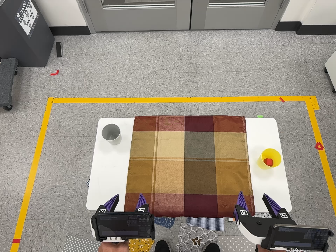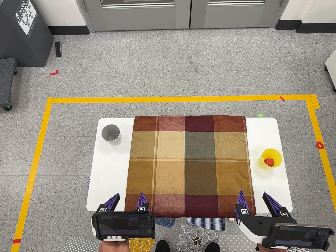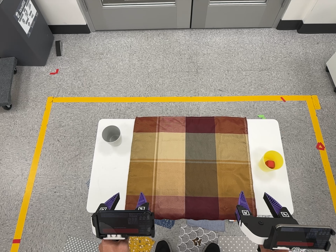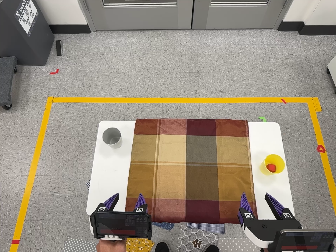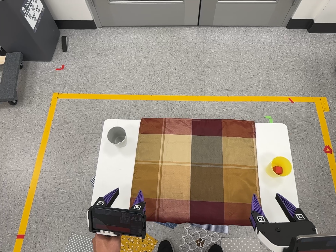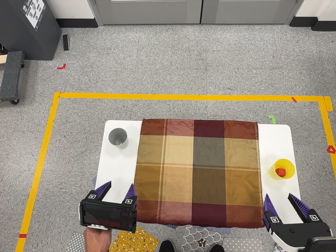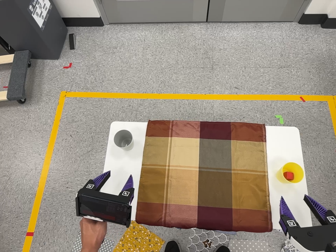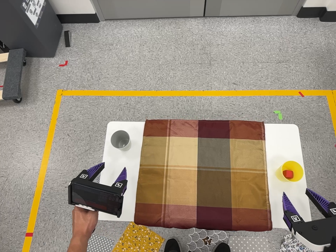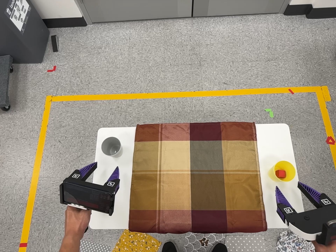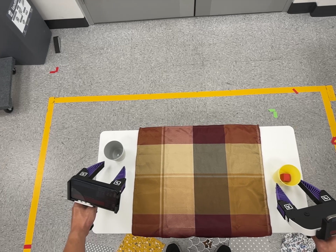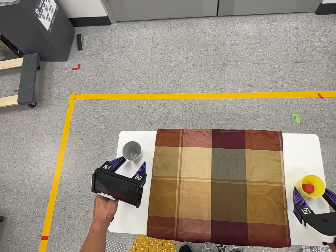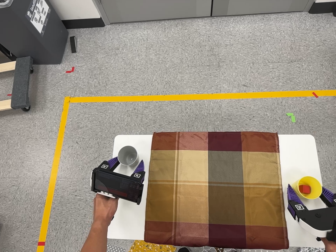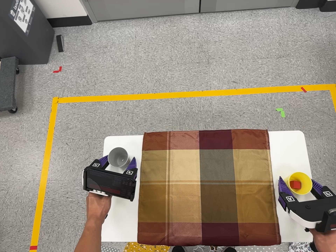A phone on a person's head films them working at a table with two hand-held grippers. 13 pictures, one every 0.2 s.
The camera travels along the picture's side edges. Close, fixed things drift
downward.
0.0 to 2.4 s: The camera travels toward the top of its view and forward, about 20 cm, so close, fixed things drift downward.
The film runs forward here.
